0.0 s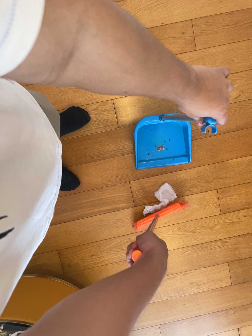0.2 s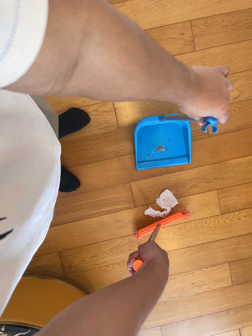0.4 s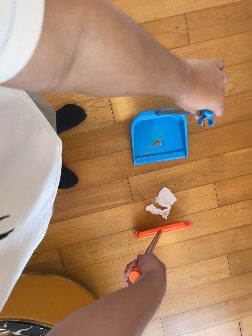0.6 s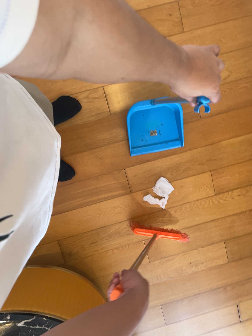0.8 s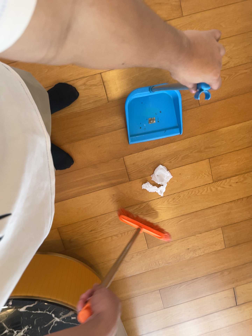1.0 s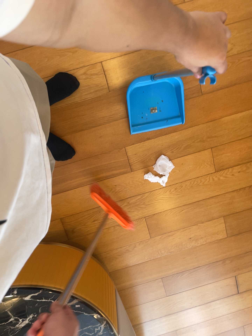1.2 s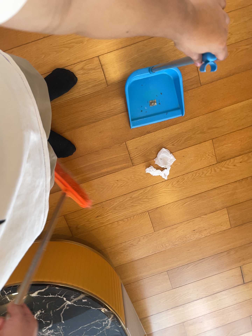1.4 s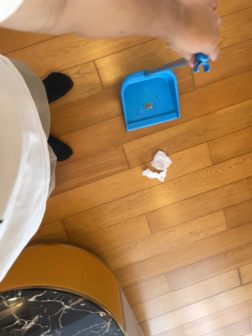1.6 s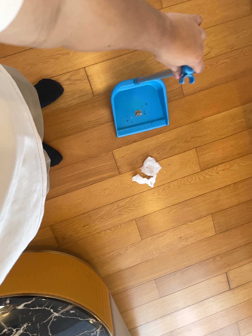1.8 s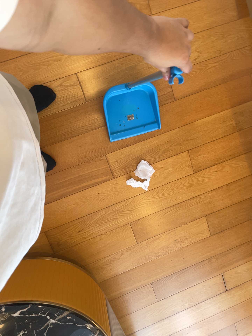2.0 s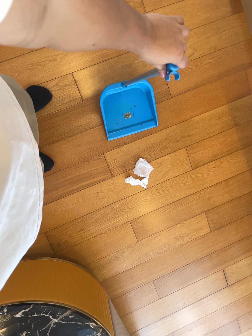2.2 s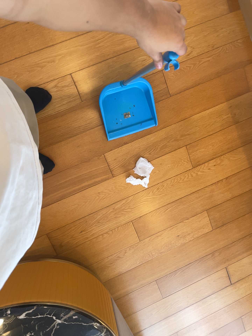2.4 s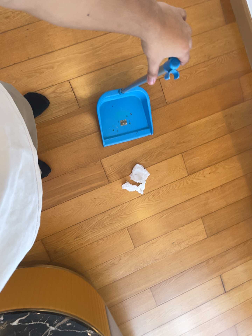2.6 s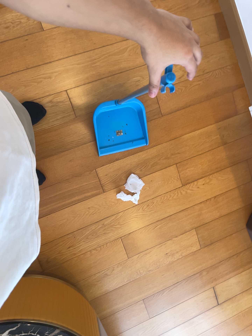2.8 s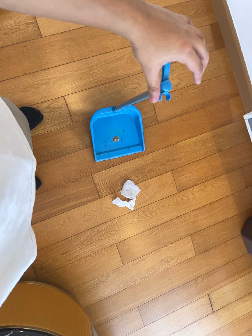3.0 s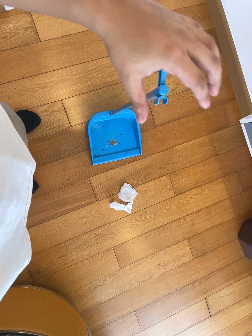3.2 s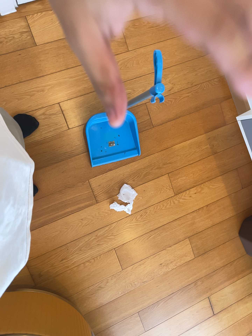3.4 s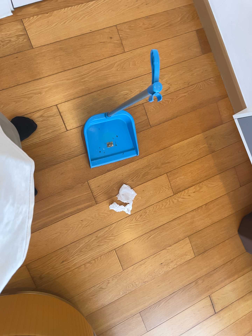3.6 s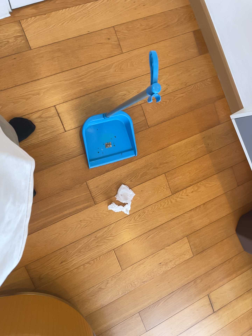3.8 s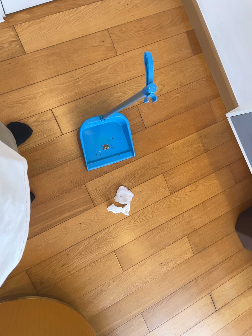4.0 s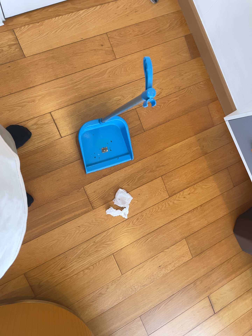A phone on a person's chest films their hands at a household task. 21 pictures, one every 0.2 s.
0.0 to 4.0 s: The scene slides to the left, as the camera pans about 10 degrees to its right. It travels toward the bottom of its view and backward, about 12 cm. It rolls about its line of sight by about 15 degrees, and the scene rotates counterclockwise.
The film runs backward here.
